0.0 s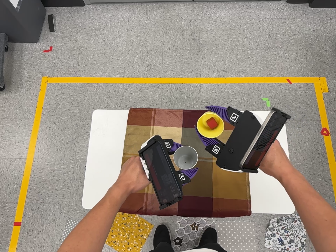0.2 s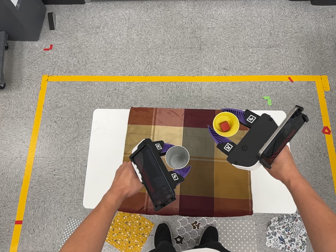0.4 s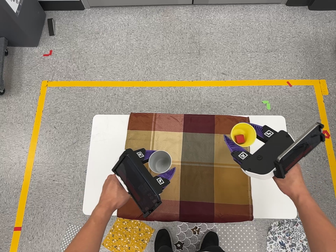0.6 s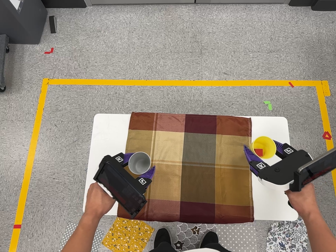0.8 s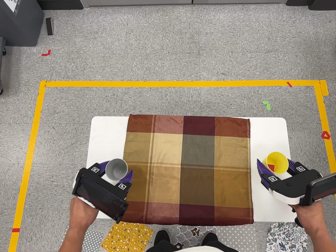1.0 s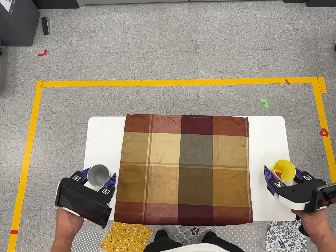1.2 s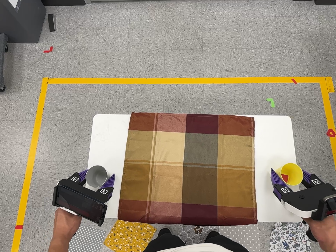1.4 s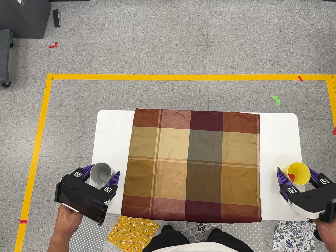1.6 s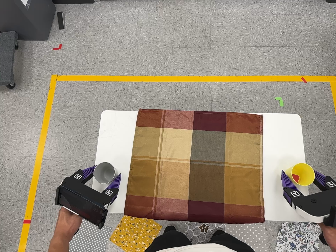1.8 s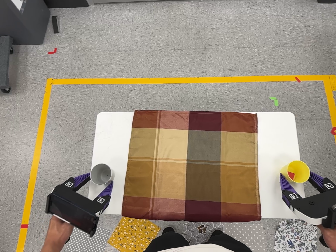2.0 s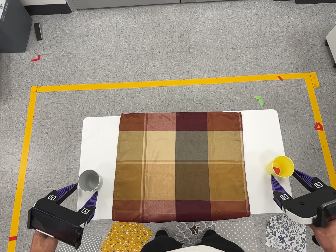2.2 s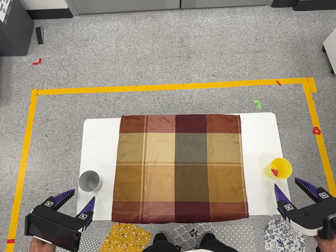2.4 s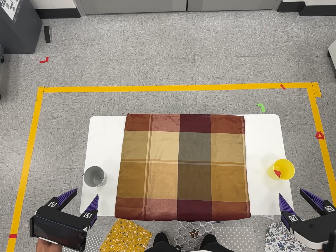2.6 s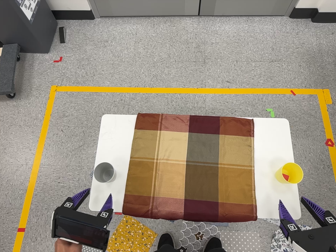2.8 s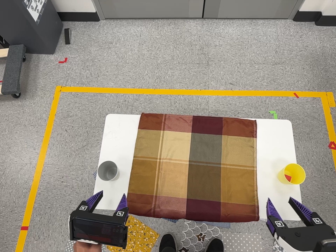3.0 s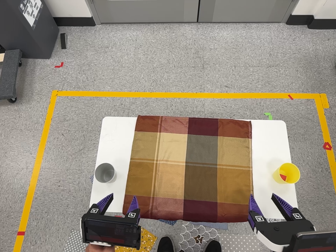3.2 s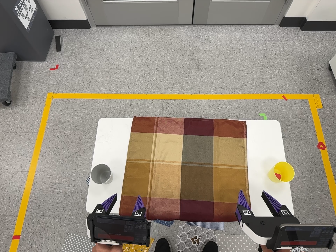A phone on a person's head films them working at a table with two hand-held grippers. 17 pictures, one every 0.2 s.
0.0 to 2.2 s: The camera shifts only a little, or ends up much as it began.
2.2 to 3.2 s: The camera travels toward the bottom of its view and backward, about 8 cm.
The film runs backward here.
